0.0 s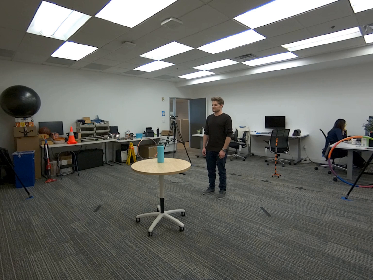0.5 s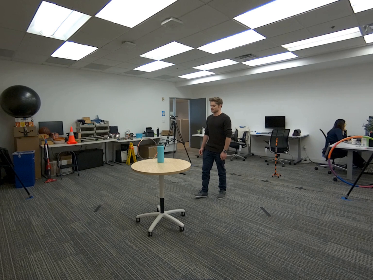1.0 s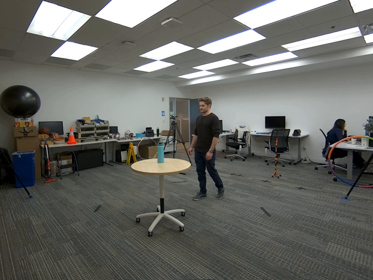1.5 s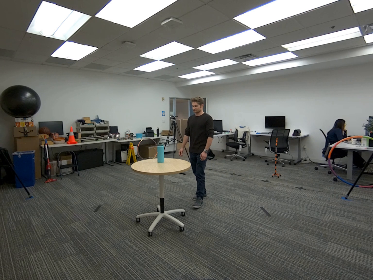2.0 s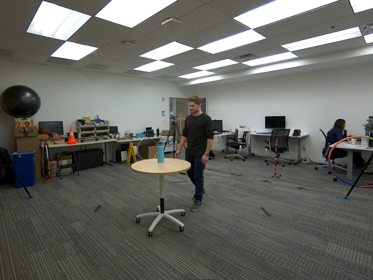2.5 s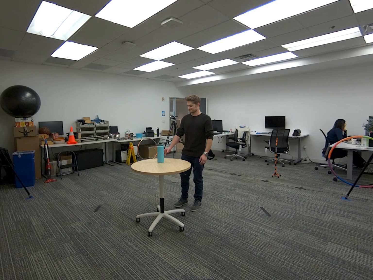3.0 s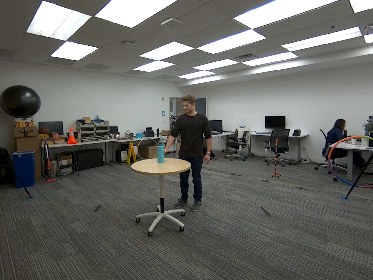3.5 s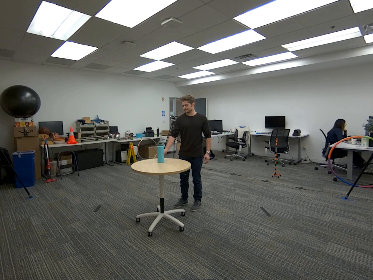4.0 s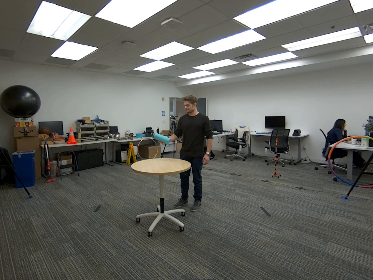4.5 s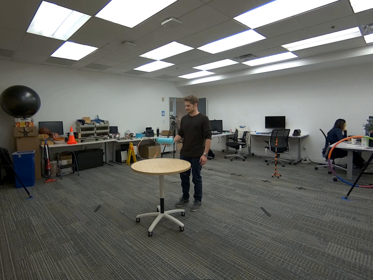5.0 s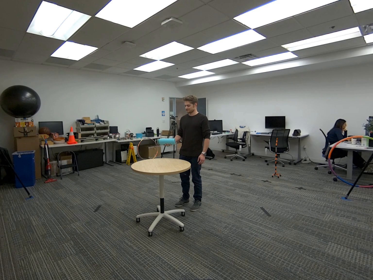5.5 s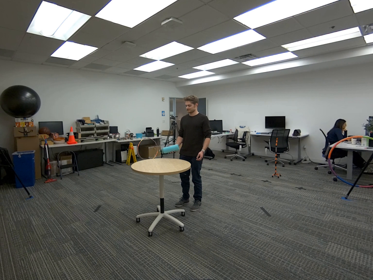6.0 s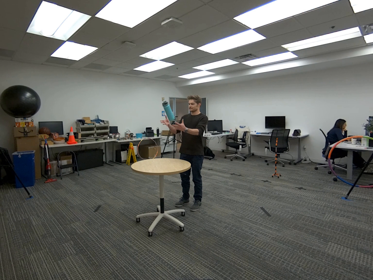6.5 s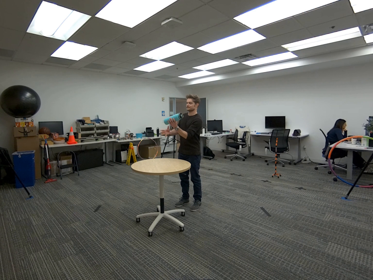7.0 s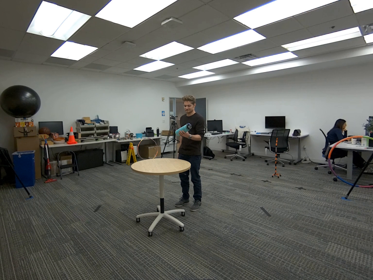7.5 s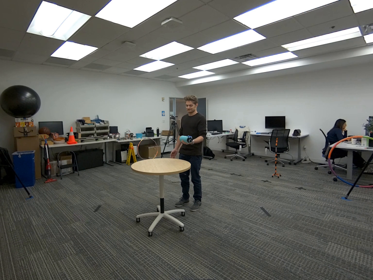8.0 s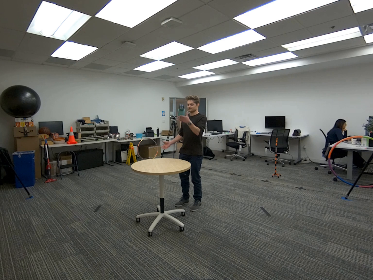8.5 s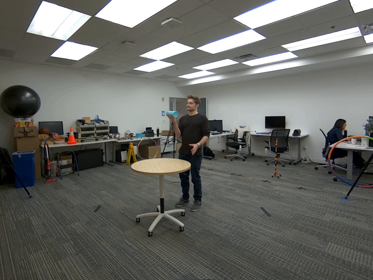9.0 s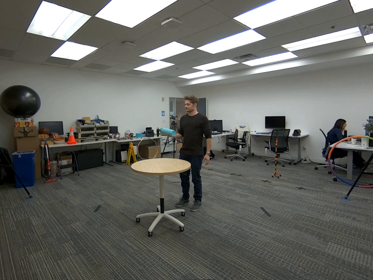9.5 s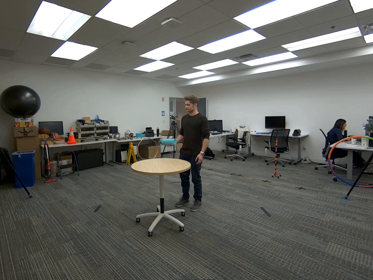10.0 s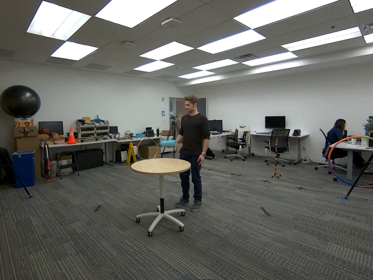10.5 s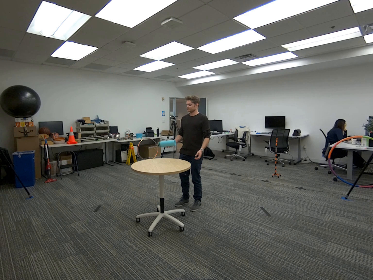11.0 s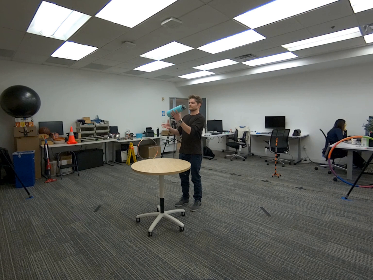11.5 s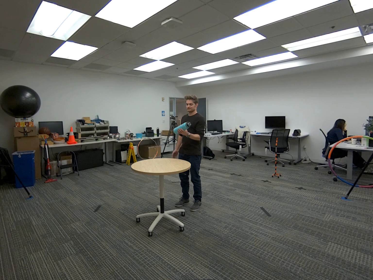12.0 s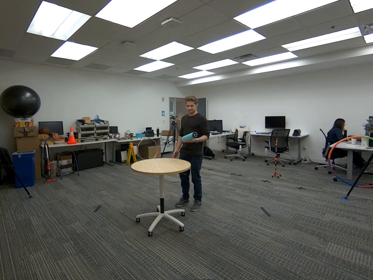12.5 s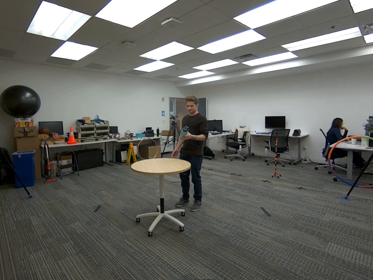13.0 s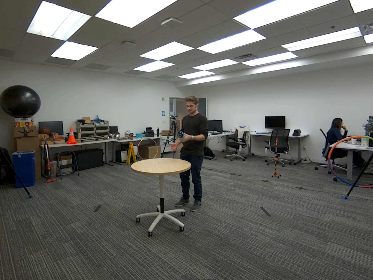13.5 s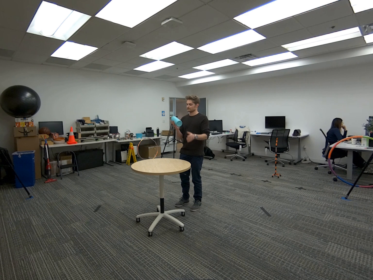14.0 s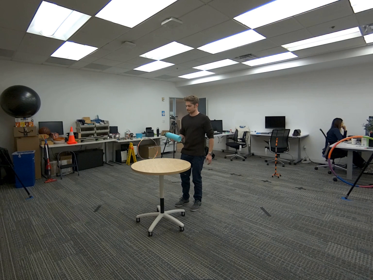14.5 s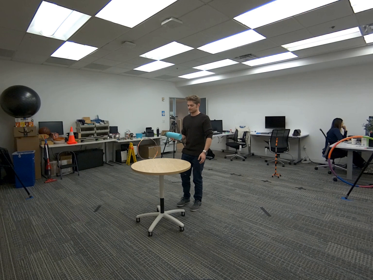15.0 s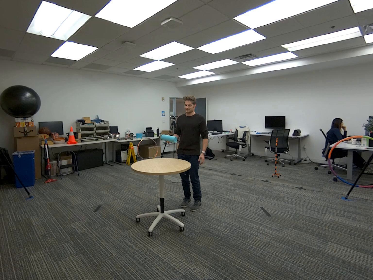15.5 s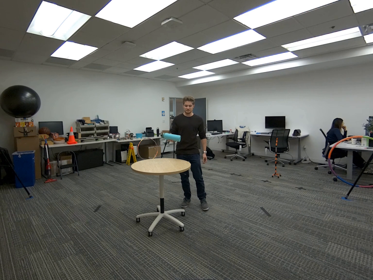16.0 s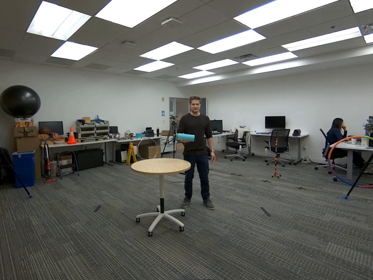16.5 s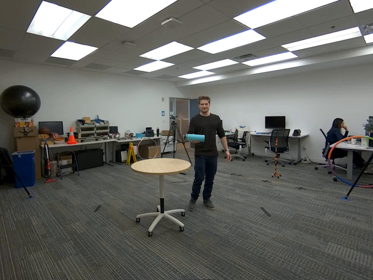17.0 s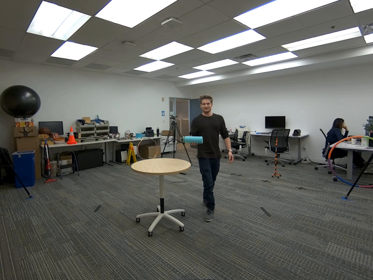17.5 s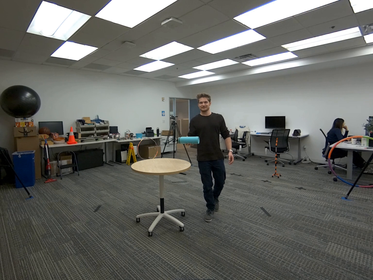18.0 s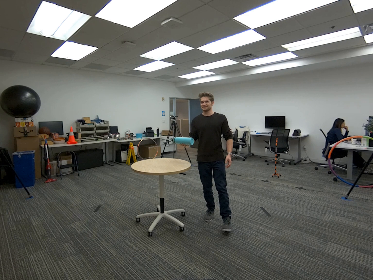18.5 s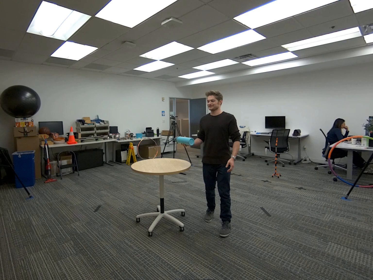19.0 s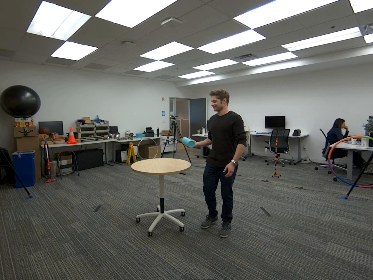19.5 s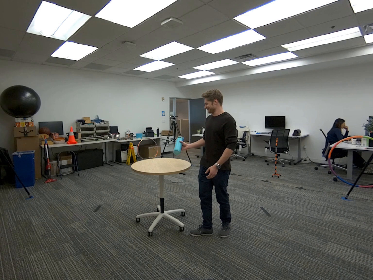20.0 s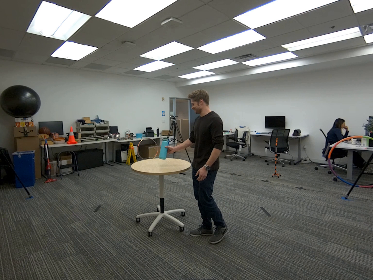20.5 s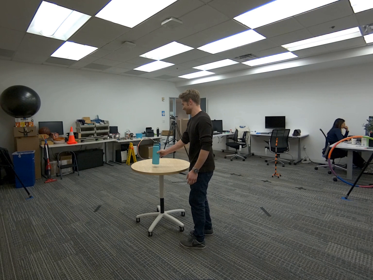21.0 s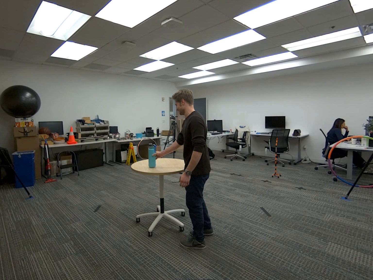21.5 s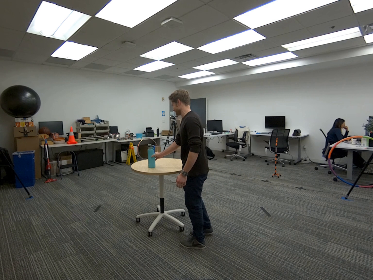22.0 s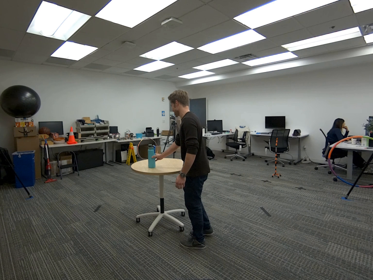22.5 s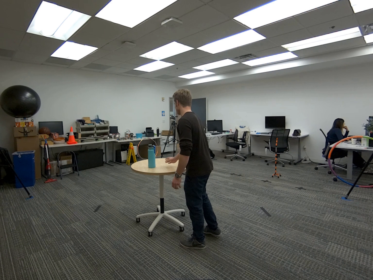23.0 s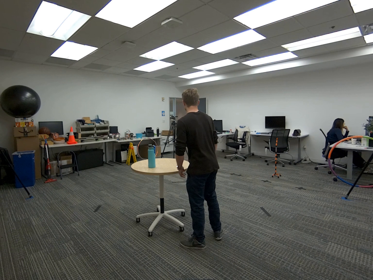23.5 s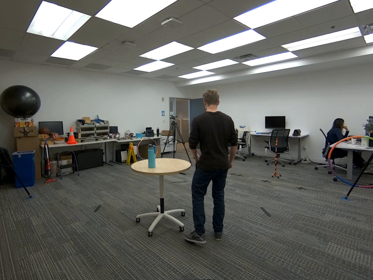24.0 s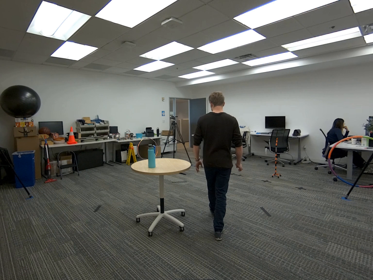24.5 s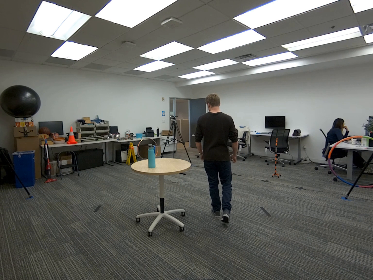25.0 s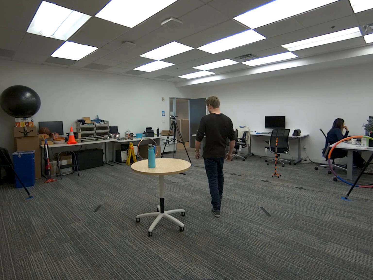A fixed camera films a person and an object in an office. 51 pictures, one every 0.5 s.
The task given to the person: Walk to the cyan water bottle on the round table. Pick it up with your right hand, toss it vertically up into the air, and catch it with your left hand. Alternate hands a few times, then place the bottle back on the table when finished.
